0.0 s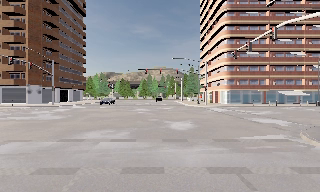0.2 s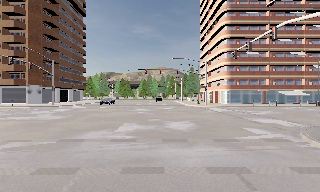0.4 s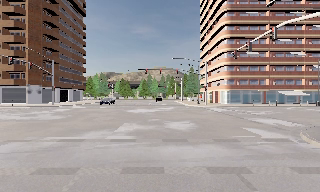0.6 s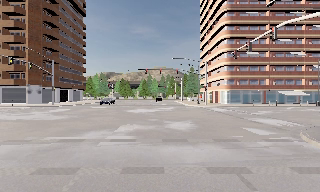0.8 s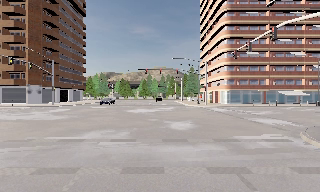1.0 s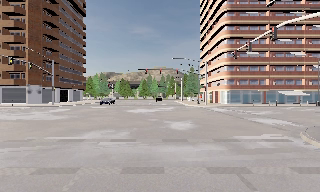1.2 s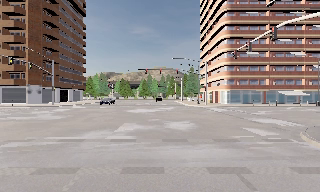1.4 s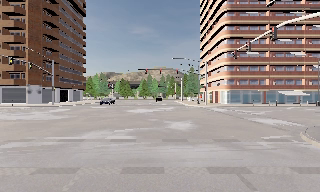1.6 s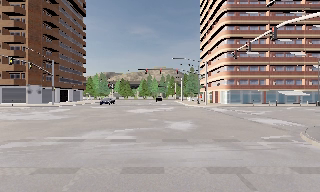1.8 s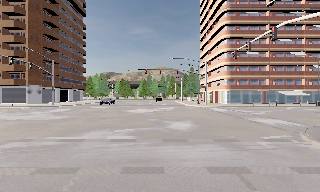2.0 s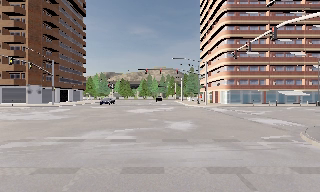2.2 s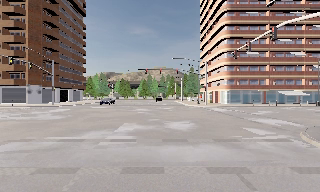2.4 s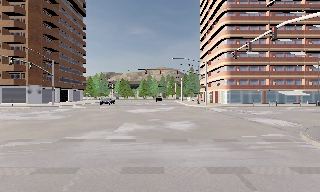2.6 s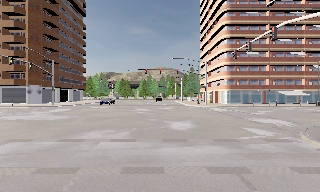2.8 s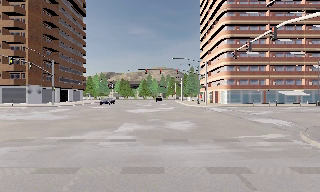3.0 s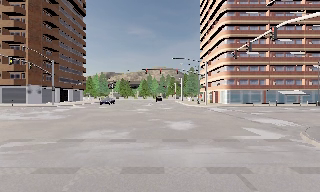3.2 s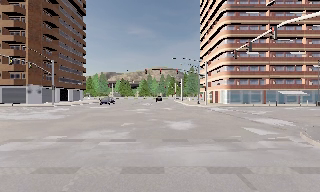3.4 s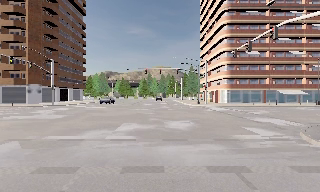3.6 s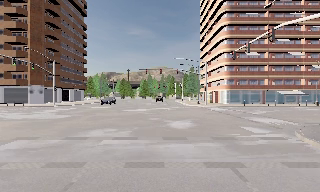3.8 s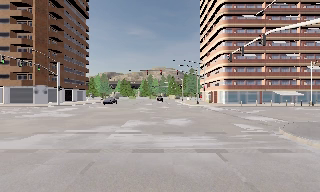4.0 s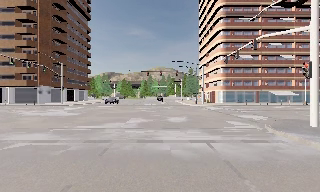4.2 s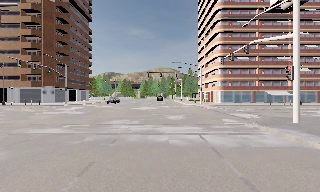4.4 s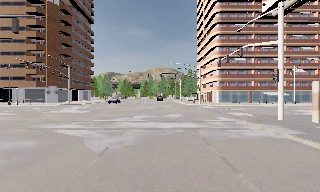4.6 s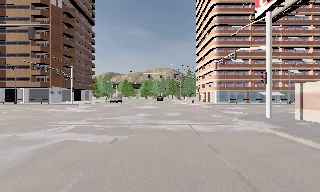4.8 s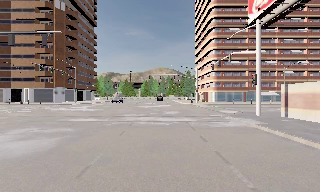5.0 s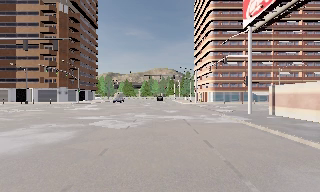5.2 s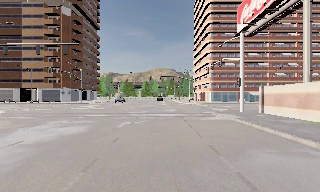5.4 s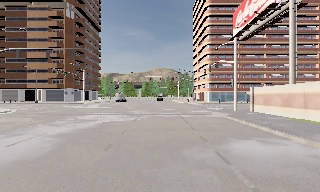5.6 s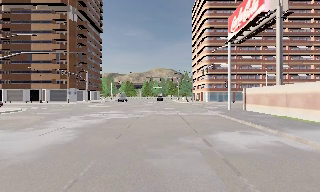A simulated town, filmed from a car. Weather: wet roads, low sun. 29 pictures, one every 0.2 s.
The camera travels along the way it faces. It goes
backward.
0.0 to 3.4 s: The camera keeps its place and its aim.
3.4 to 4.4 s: The camera travels backward, about 4.5 m, so what stands in front gets smaller. It gains speed.
4.4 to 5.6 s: The camera travels backward, about 8 m, so what stands in front gets smaller.
The film runs backward here.
